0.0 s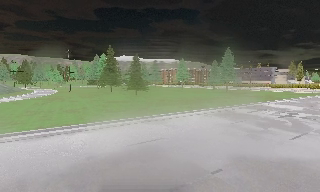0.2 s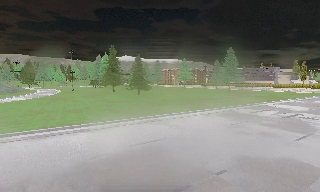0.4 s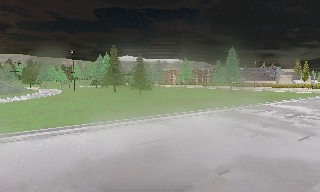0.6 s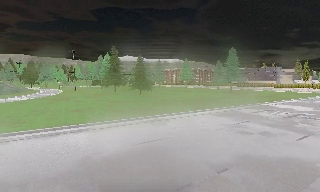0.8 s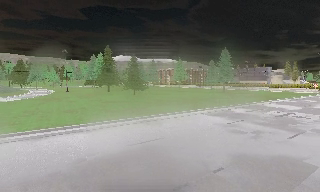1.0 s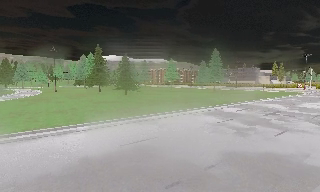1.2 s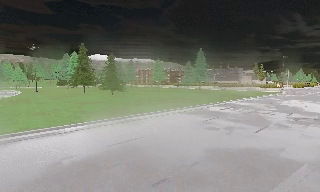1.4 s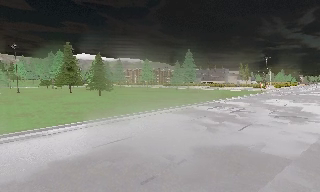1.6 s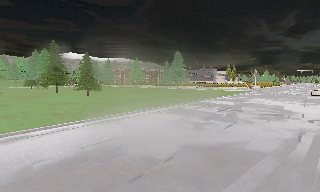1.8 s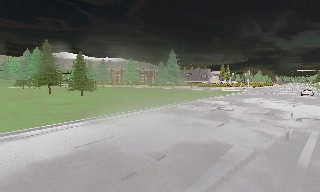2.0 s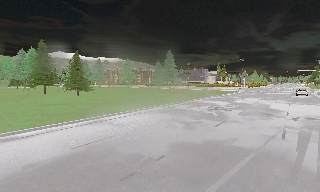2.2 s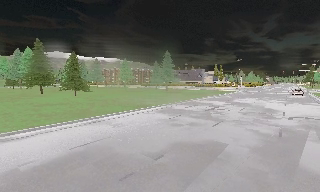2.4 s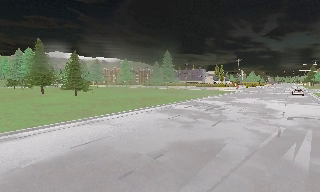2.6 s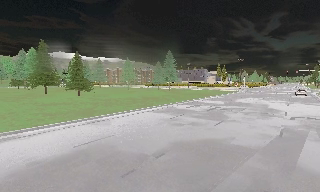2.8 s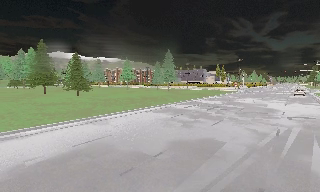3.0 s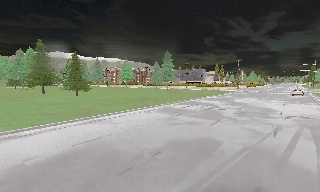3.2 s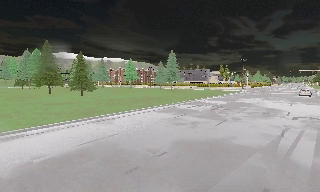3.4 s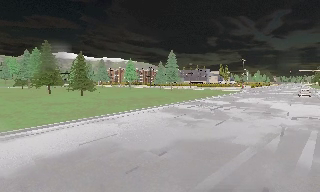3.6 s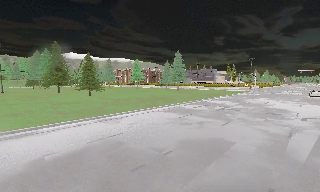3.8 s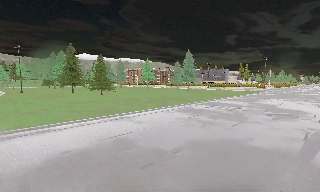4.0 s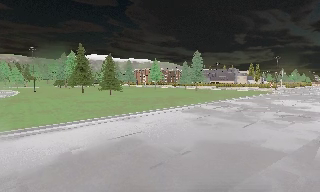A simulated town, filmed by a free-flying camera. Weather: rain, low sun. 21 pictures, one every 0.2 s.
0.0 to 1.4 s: The scene slides to the left, as the camera pans about 15 degrees to its right.
1.4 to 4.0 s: The camera travels backward, about 1 m, so what stands in front gets smaller.
The film runs backward here.
